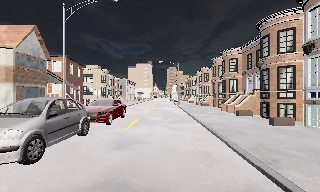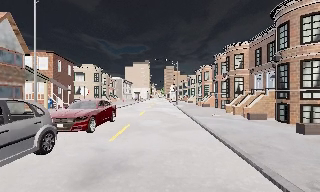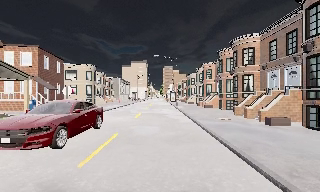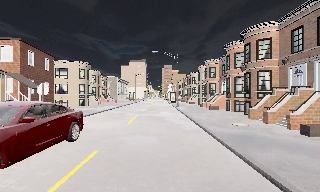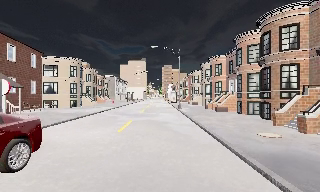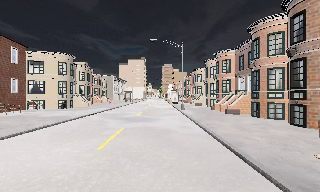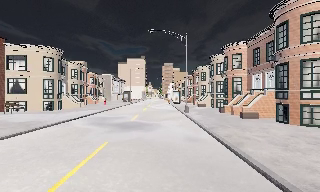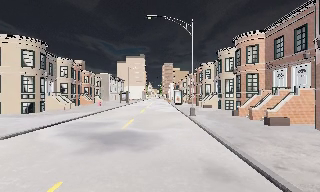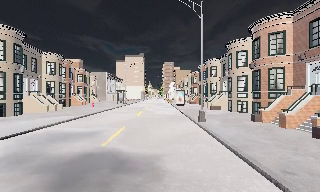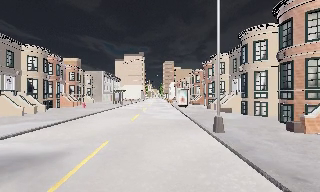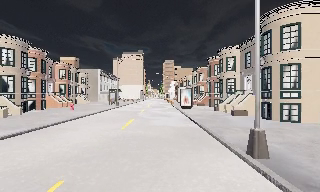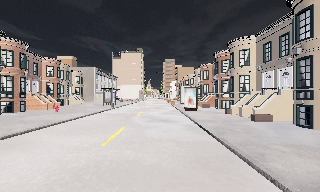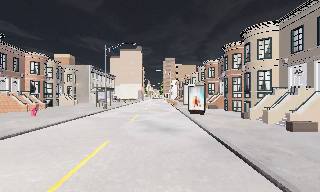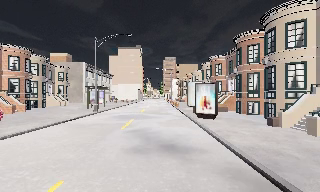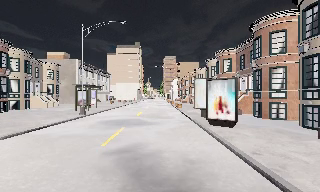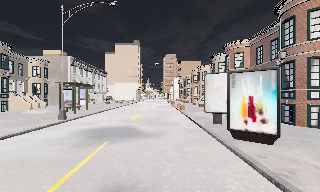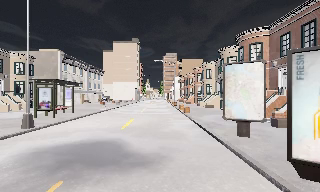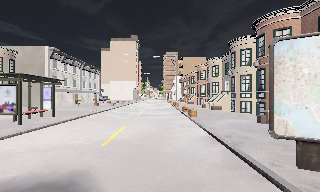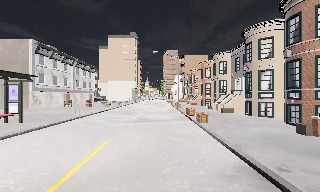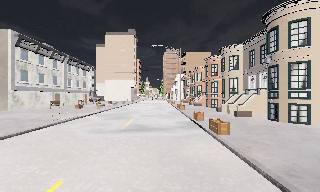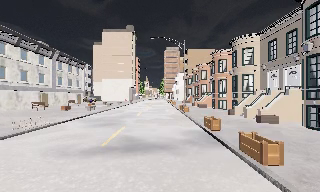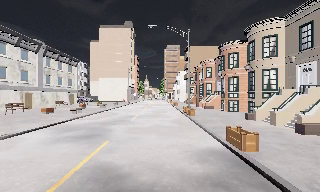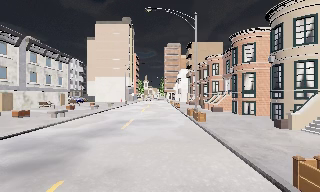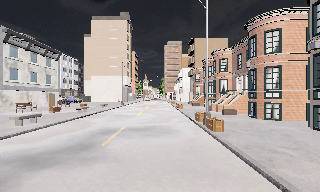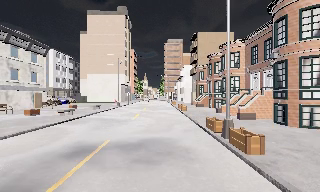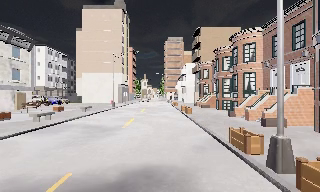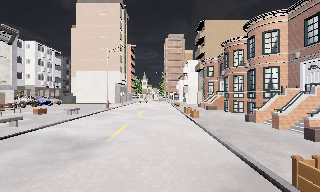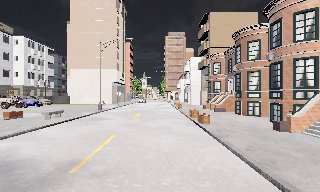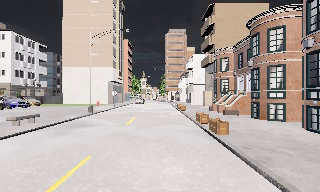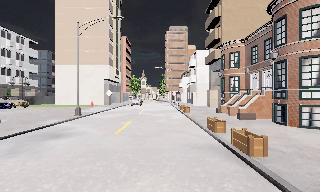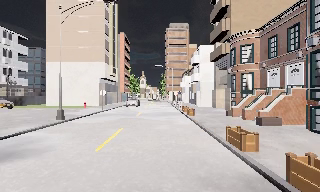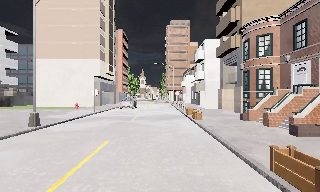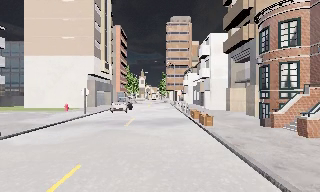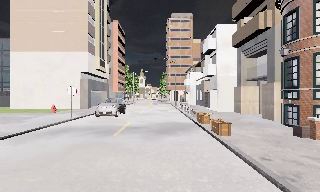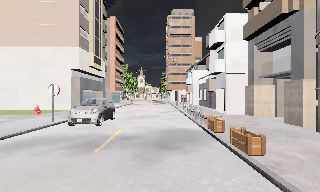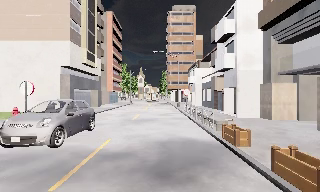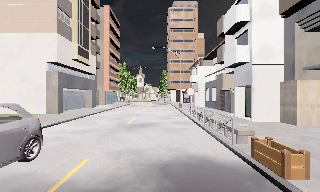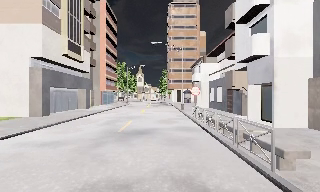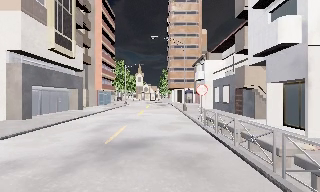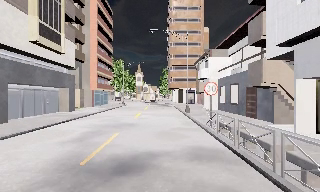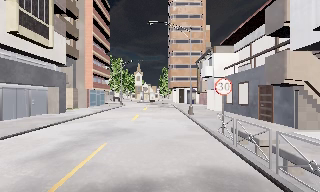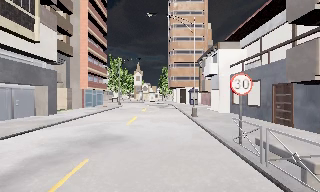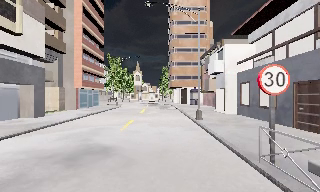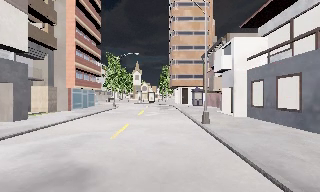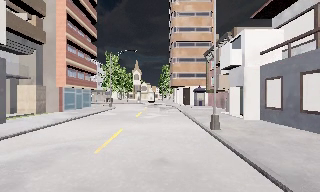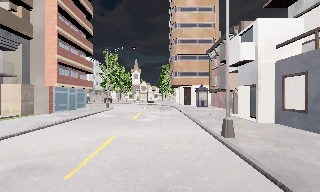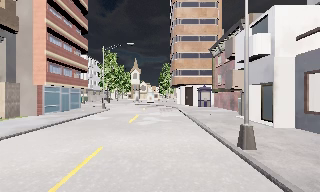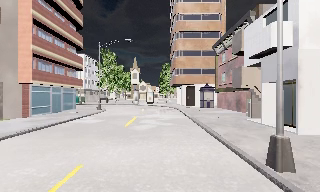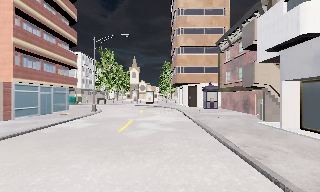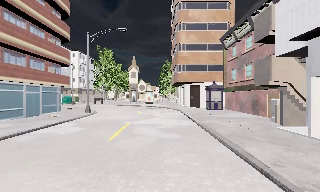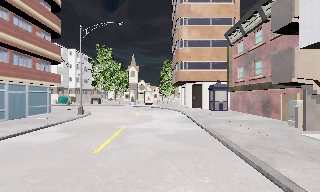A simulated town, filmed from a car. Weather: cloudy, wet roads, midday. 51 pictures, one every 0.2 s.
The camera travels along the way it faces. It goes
forward.
0.0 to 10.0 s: The camera travels forward, about 110 m, so what stands in front looms larger. It loses speed.
The film runs forward here.
